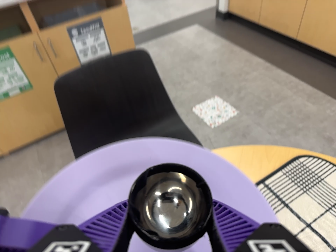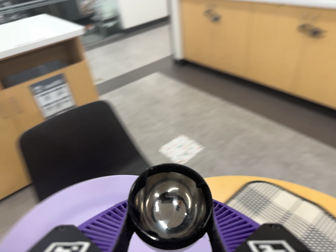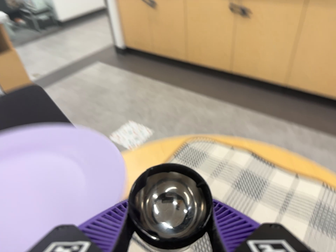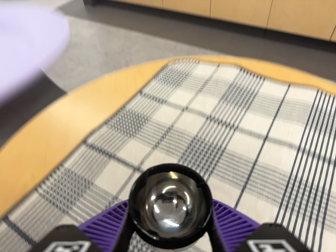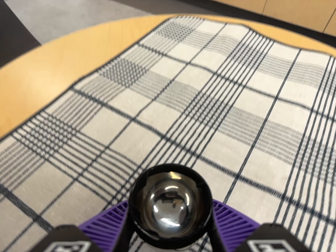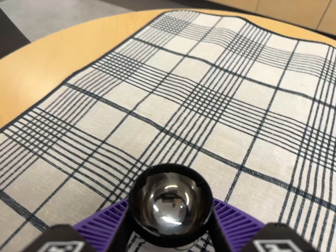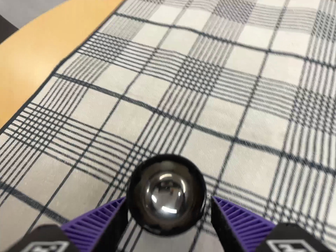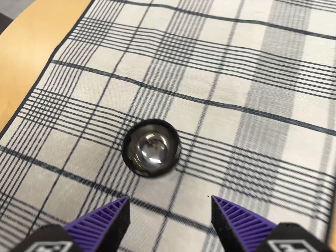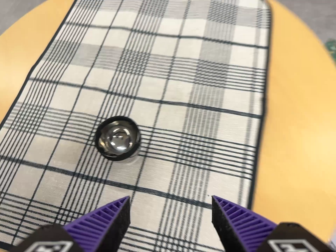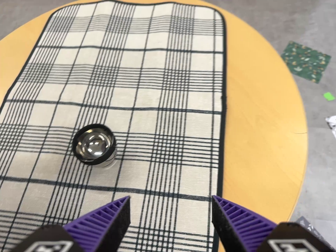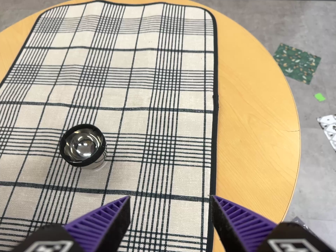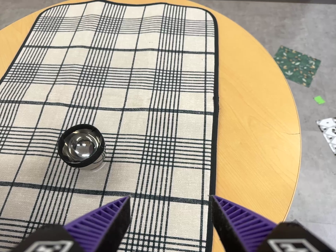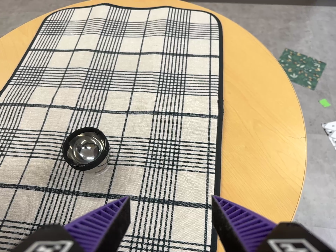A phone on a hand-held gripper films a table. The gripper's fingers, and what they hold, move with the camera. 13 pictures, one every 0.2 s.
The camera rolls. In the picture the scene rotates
counterclockwise.
The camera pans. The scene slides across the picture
to the left.
0.0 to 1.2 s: The scene slides to the left, as the camera pans about 25 degrees to its right. It travels toward the bottom of its view, about 24 cm, so close, fixed things drift upward. Its aim tips toward the bottom of its view by about 10 degrees, and the scene shifts upward. It rolls about its line of sight by about 20 degrees, and the scene rotates counterclockwise.
1.2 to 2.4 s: The camera travels backward and to its right, about 20 cm, so what stands in front gets smaller. It rolls about its line of sight by about 15 degrees, and the scene rotates counterclockwise.
The film runs forward here.
